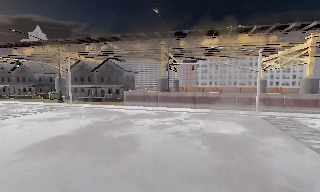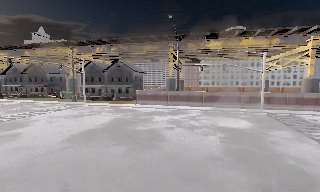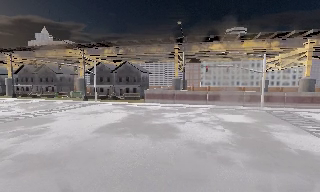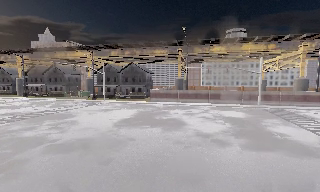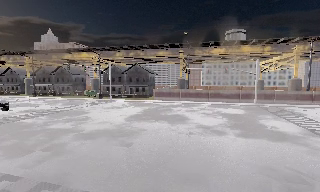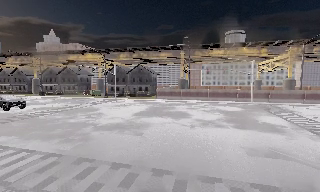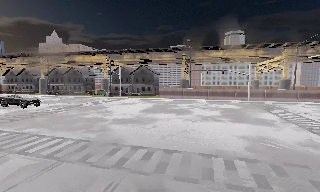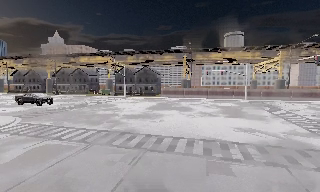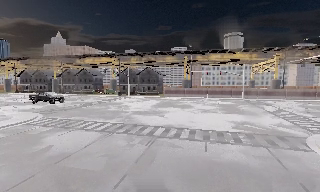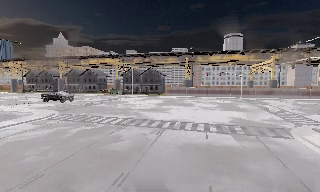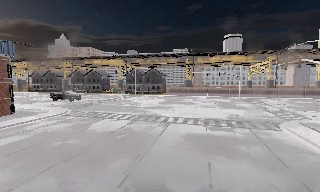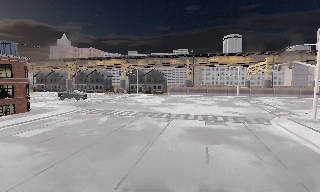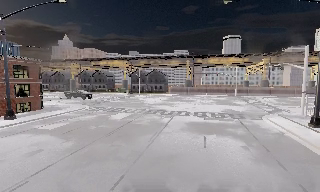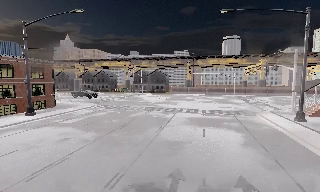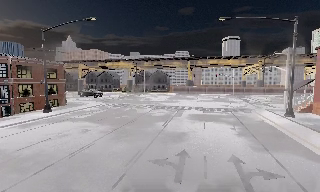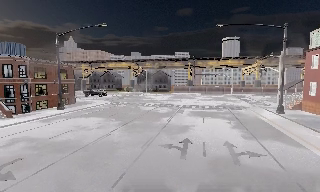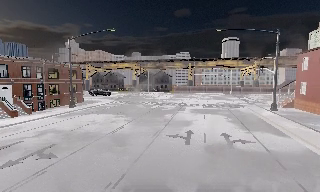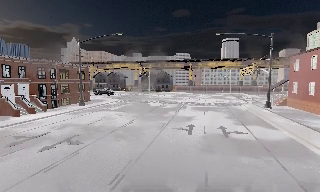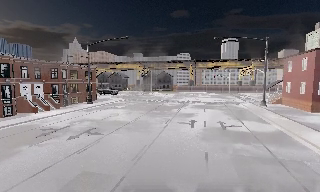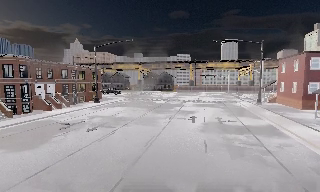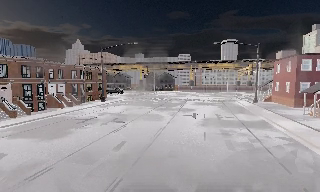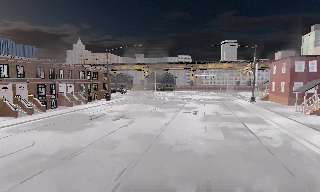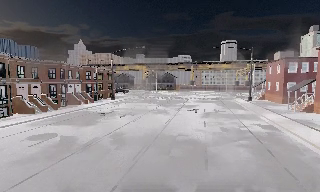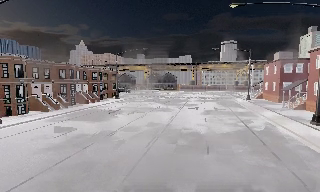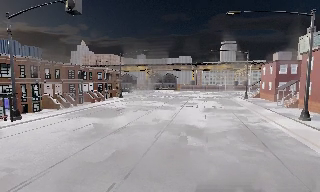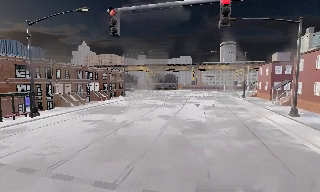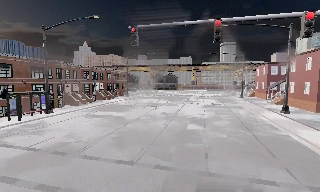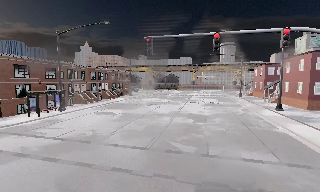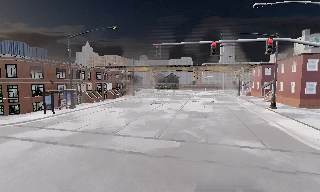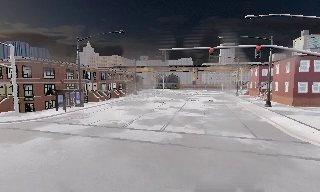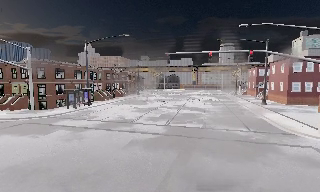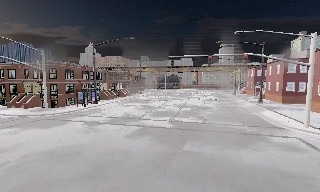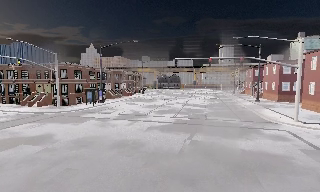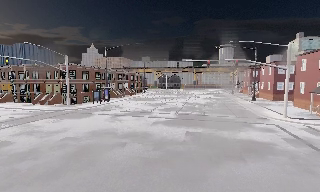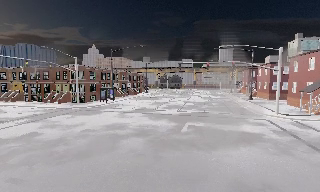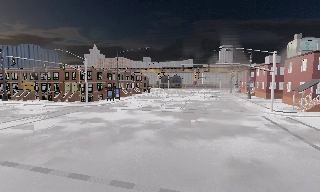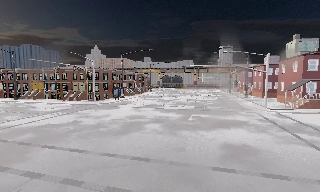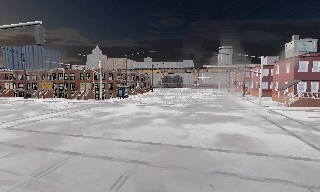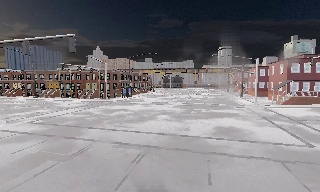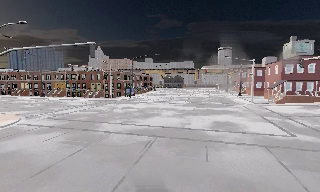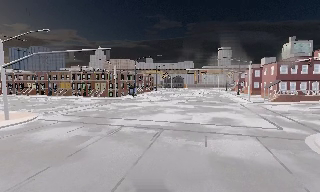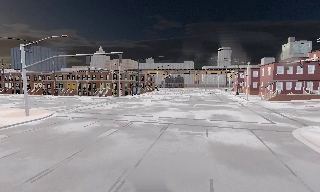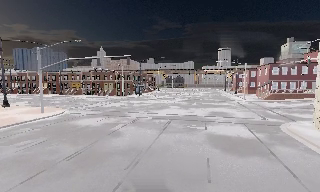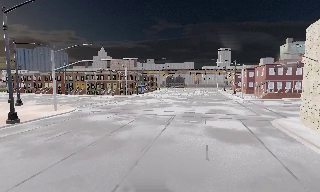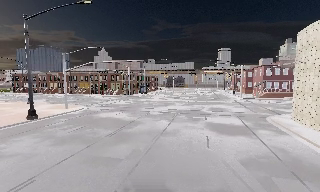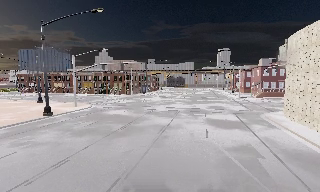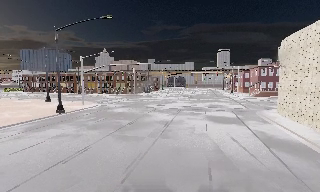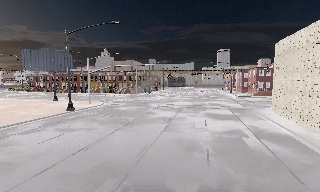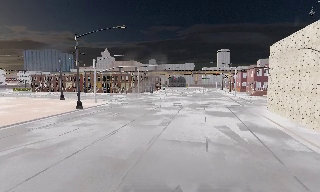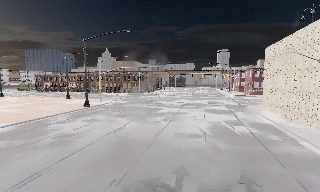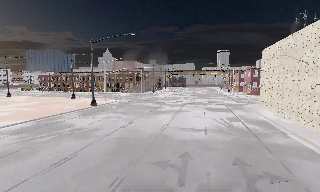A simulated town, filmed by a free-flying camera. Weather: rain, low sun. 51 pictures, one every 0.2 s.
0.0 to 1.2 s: The camera travels backward and to its left, about 13 m, so what stands in front gets smaller.
1.2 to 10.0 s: The camera travels backward, about 80 m, so what stands in front gets smaller.
The film runs backward here.
